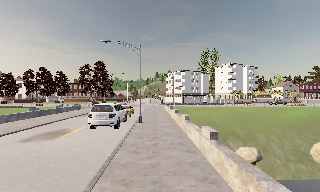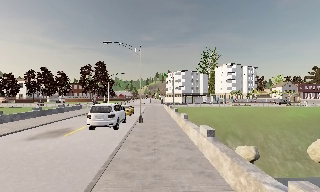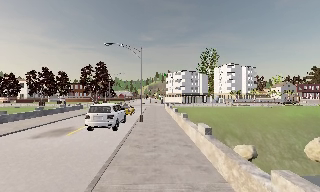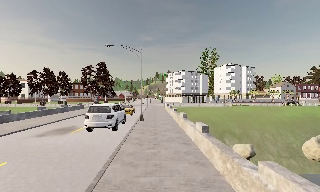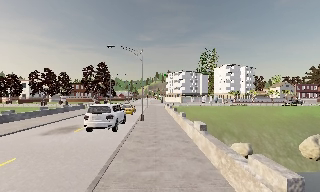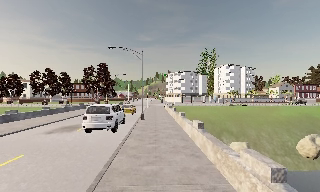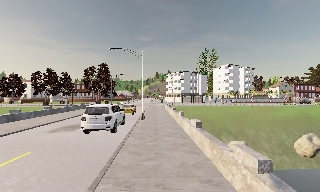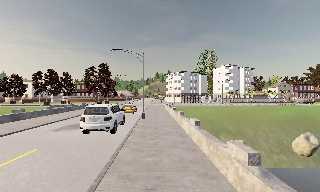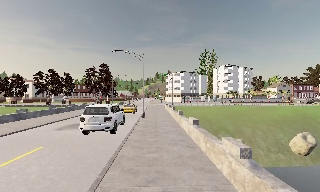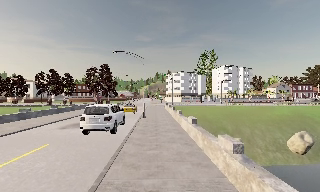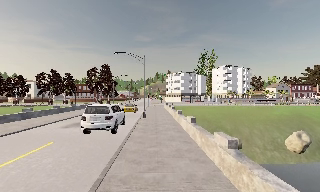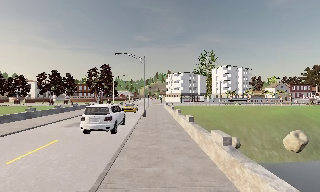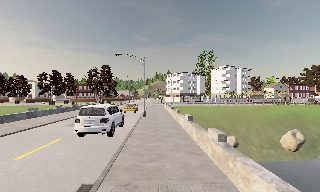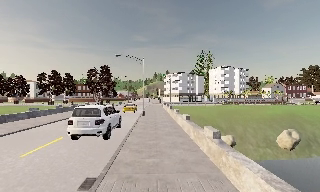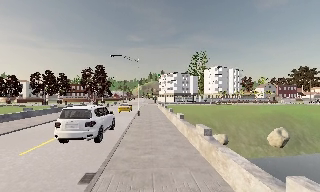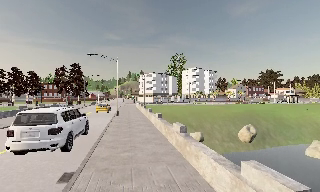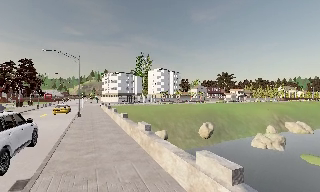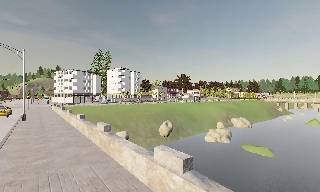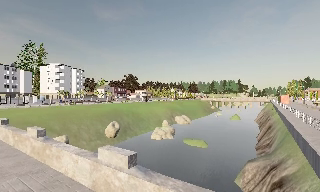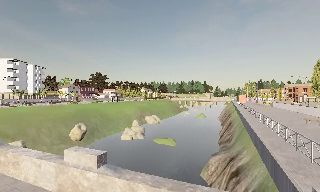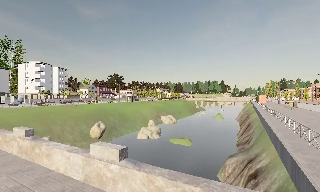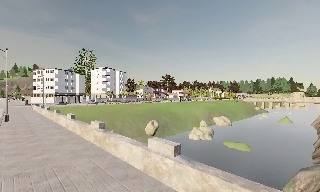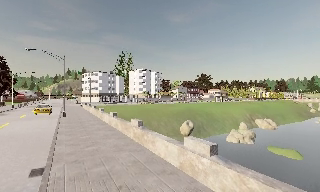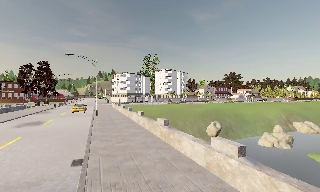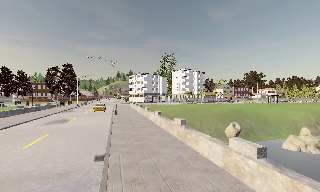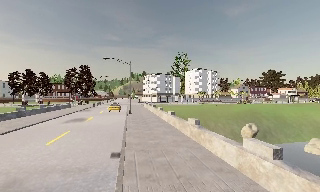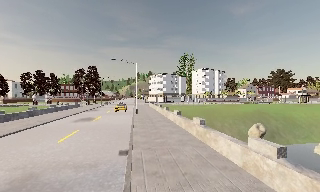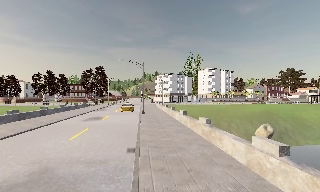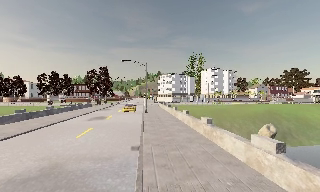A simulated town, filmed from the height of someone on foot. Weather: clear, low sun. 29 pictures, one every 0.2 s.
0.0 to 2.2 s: The camera travels backward, about 4.5 m, so what stands in front gets smaller.
2.2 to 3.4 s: The camera pans to its right, which is clockwise from overhead, by about 35 degrees. It travels backward, about 2 m.
3.4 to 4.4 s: The camera travels backward, about 1 m, so what stands in front gets smaller.
4.4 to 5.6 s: The camera swings to its left by about 25 degrees, and the scene slides to the right. It travels backward, about 1.5 m, so what stands in front gets smaller.
The film runs backward here.
